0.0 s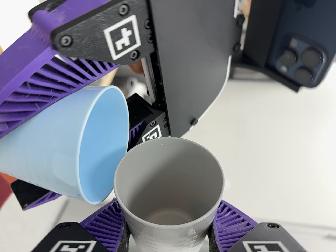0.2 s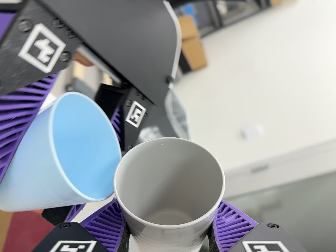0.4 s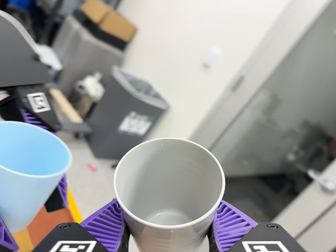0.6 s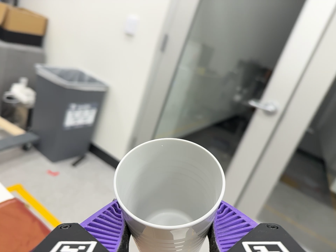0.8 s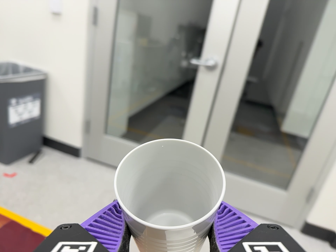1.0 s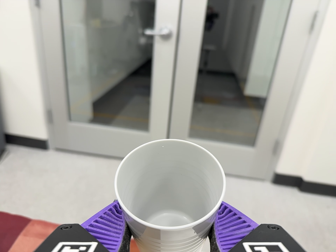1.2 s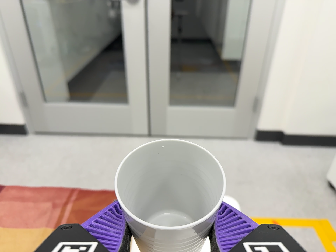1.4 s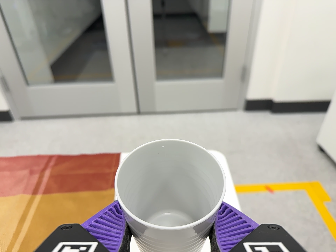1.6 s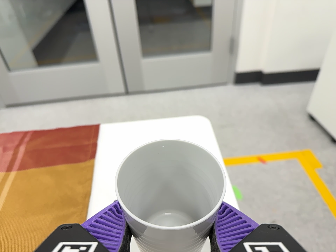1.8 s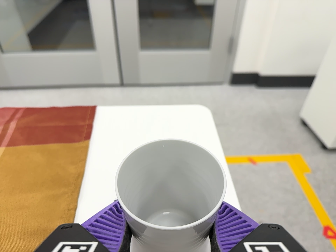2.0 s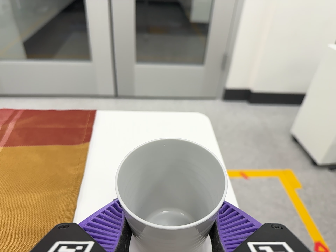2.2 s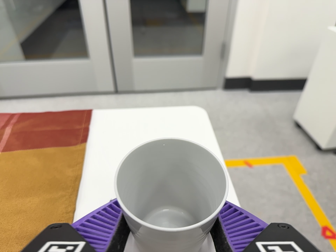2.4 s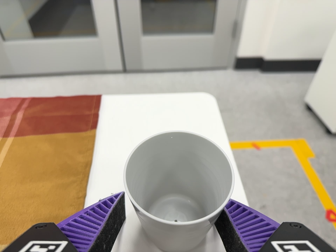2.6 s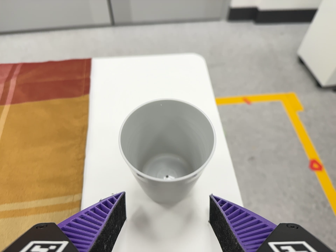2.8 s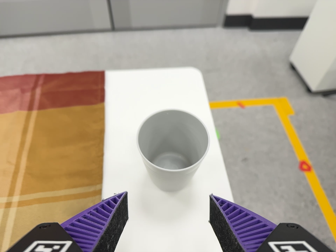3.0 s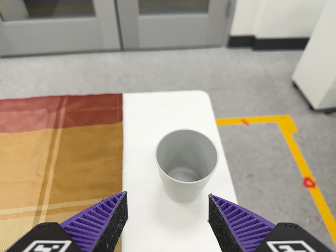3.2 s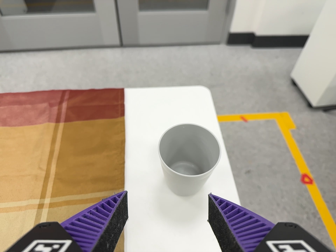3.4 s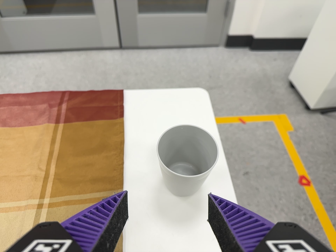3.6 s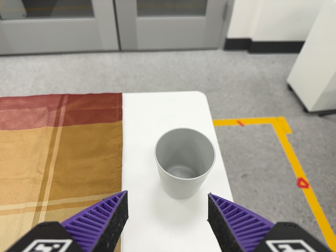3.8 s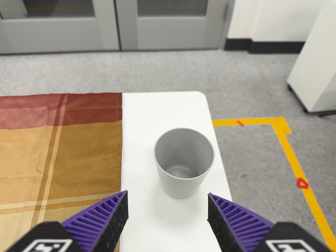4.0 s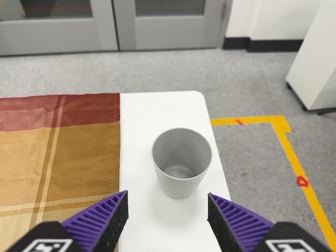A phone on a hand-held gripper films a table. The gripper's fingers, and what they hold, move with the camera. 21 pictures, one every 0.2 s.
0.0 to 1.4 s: The camera pans to its right by about 30 degrees. It travels to its right and toward the bottom of its view, about 36 cm, so close, fixed things drift to the left. Its aim tips toward the bottom of its view by about 35 degrees, and the scene shifts upward. It rolls about its line of sight by about 115 degrees, and the scene rotates counterclockwise.
1.4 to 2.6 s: The camera's aim tips toward the bottom of its view by about 20 degrees, and the scene shifts upward.
2.6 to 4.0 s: The camera travels backward, about 12 cm, so what stands in front gets smaller.
The film runs forward here.
